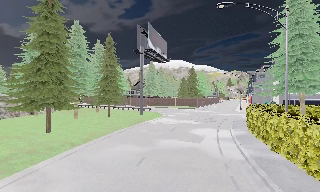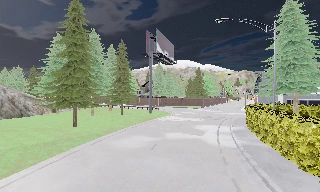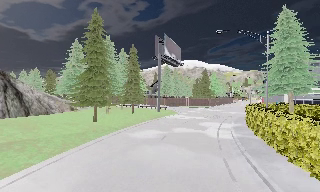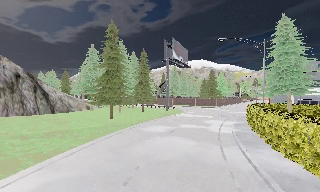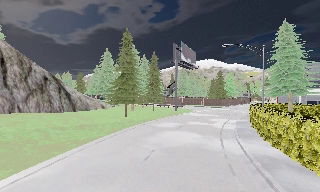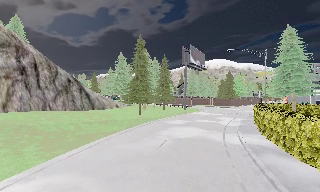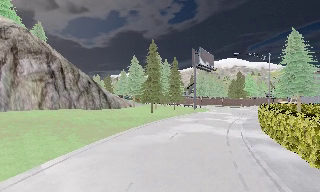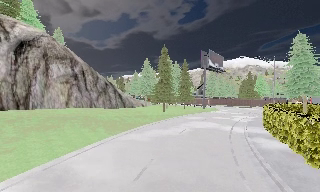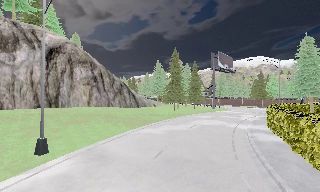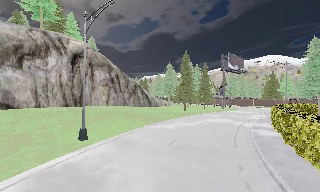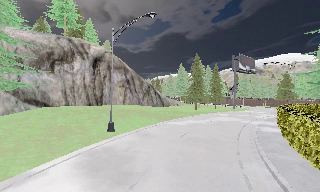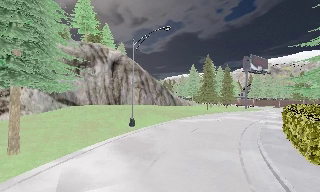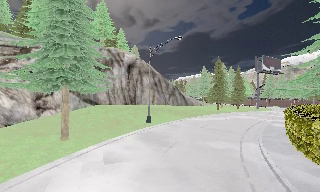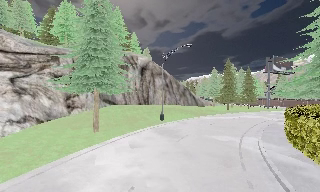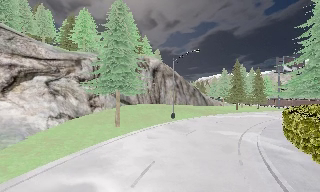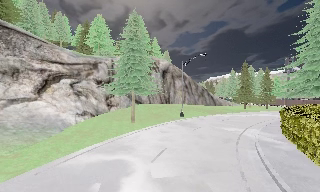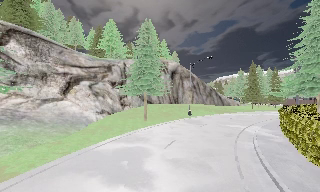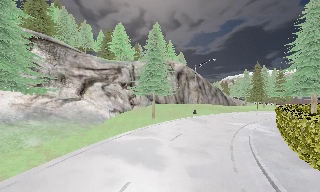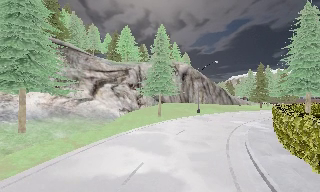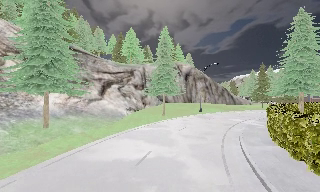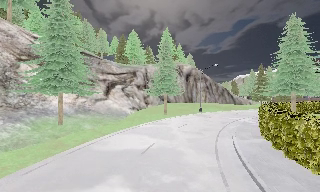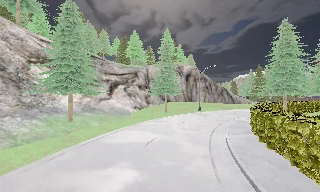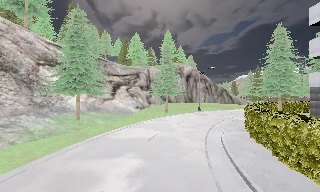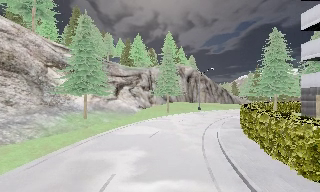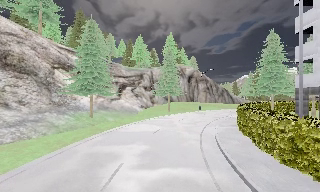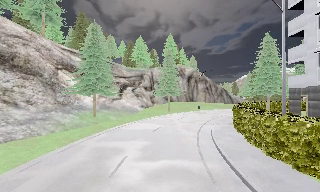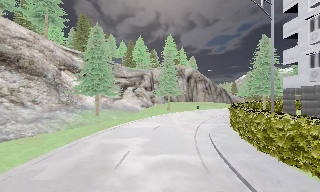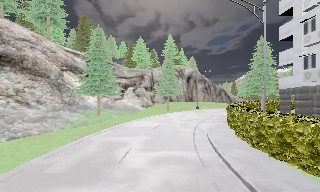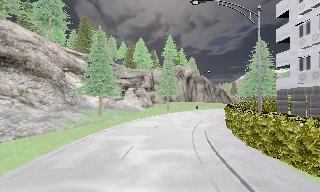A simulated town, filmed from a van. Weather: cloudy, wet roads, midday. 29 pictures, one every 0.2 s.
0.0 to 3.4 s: The scene slides to the right, as the camera pans about 55 degrees to its left. It travels backward, about 30 m.
3.4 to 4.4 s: The camera travels backward, about 7 m, so what stands in front gets smaller.
4.4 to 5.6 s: The camera travels backward, about 4.5 m, so what stands in front gets smaller. It loses speed.
The film runs backward here.
